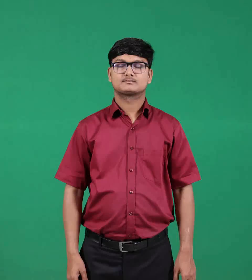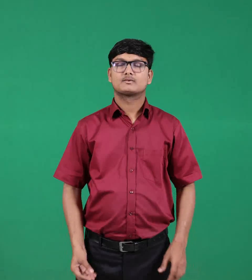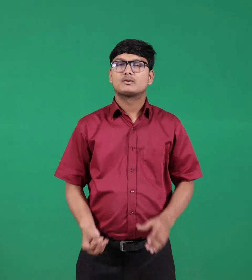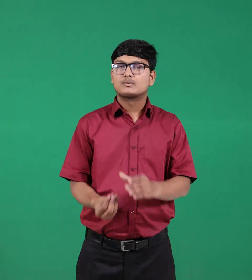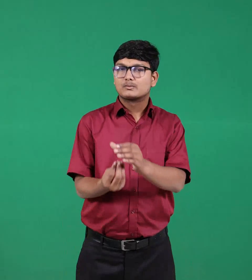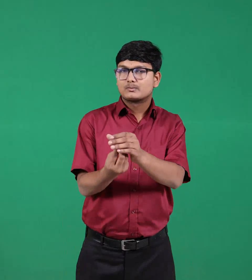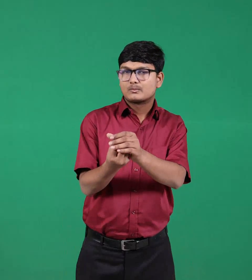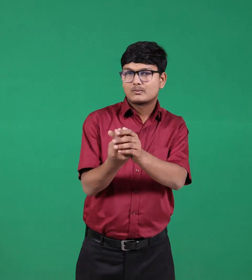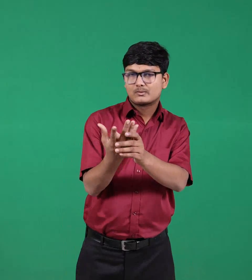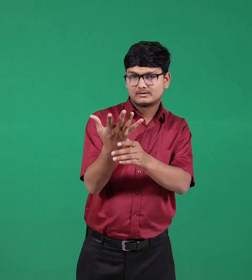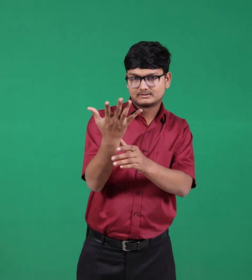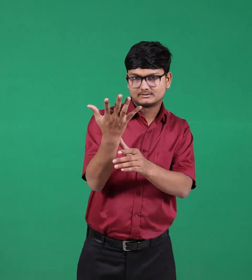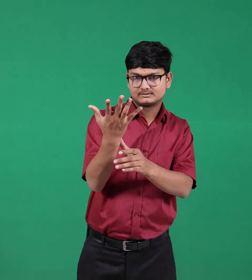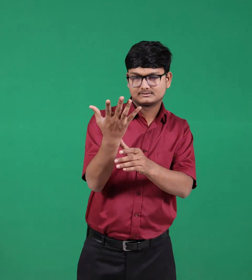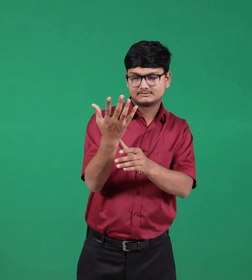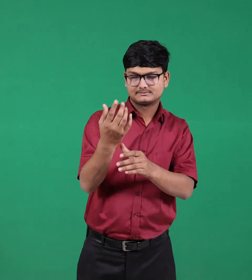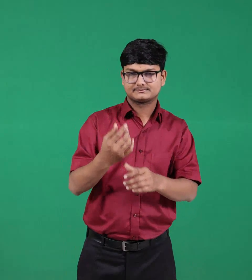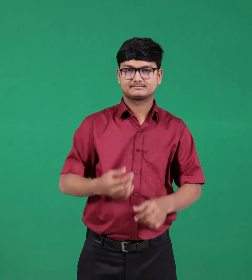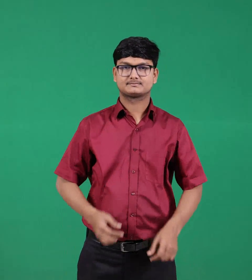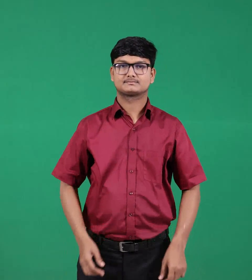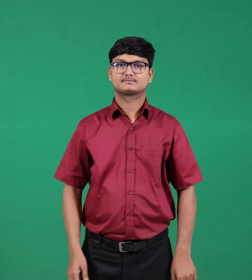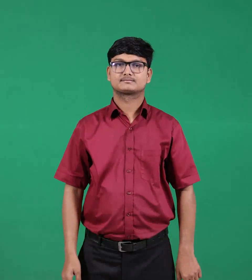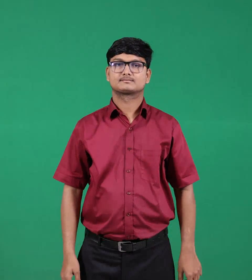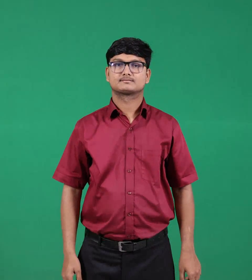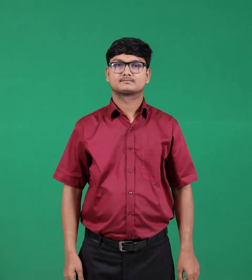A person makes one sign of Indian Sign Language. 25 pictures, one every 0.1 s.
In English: grow
